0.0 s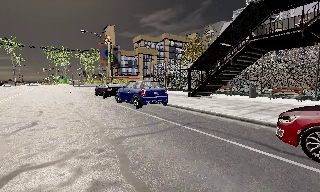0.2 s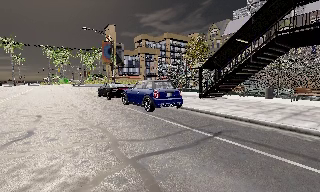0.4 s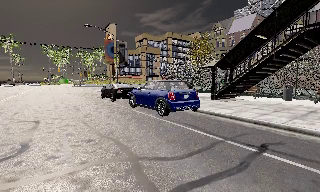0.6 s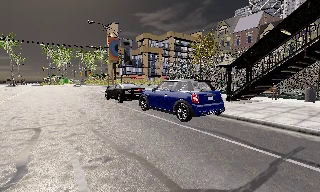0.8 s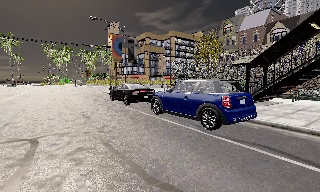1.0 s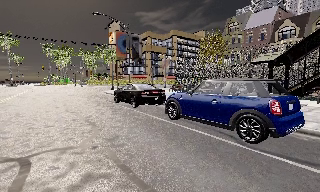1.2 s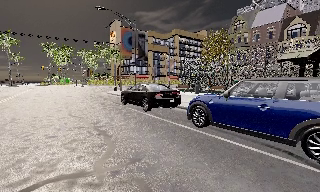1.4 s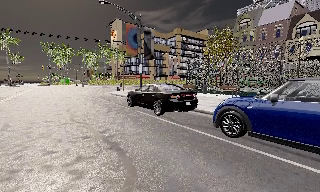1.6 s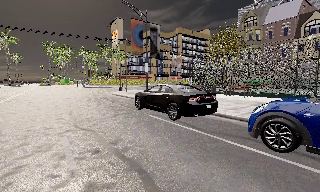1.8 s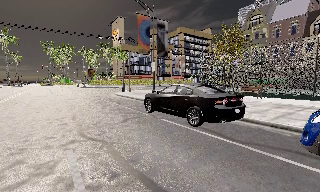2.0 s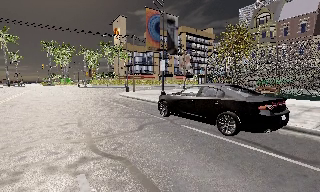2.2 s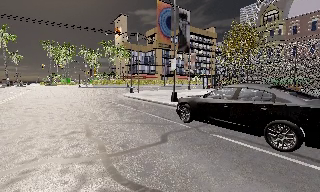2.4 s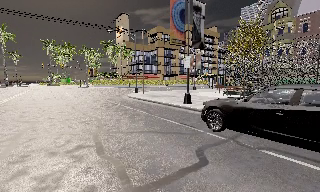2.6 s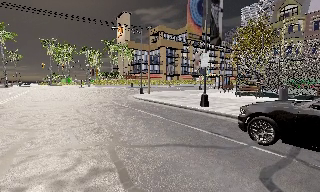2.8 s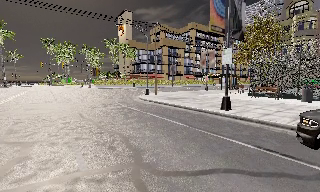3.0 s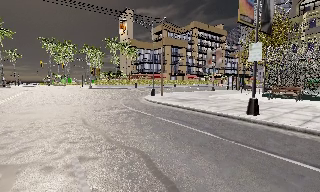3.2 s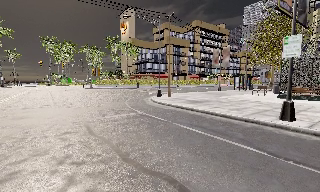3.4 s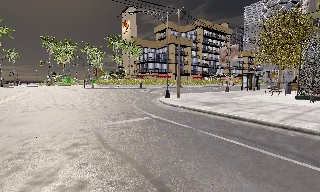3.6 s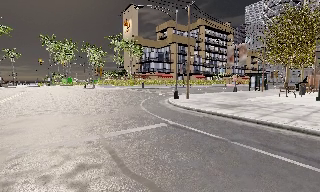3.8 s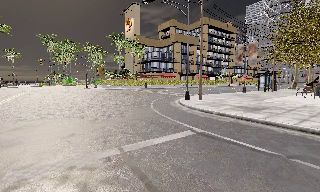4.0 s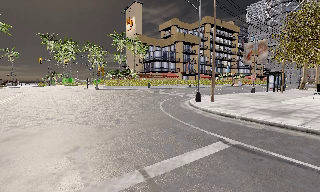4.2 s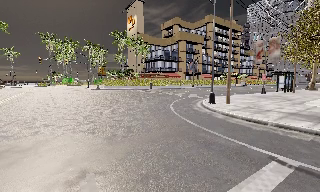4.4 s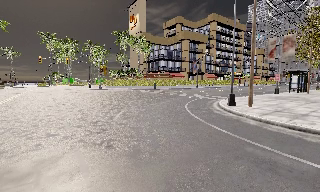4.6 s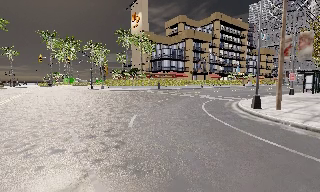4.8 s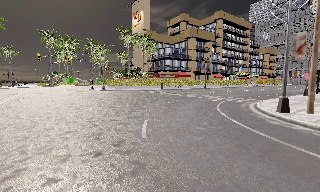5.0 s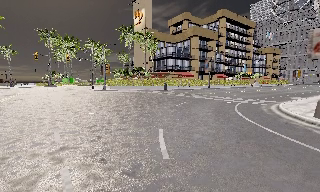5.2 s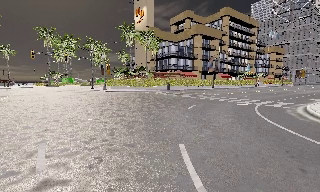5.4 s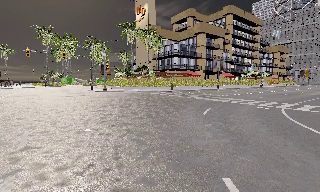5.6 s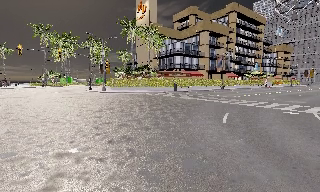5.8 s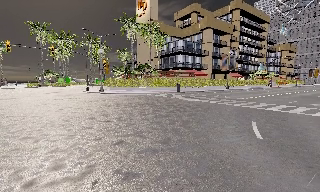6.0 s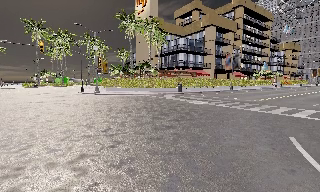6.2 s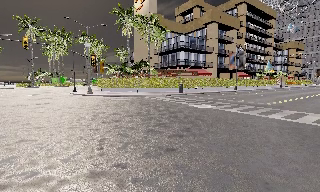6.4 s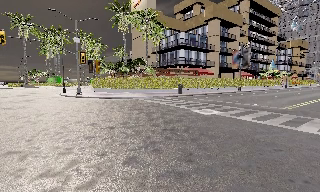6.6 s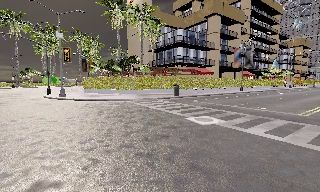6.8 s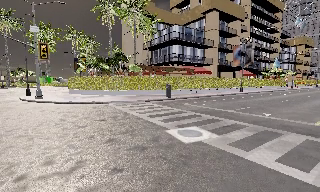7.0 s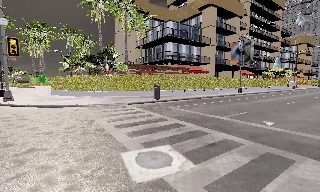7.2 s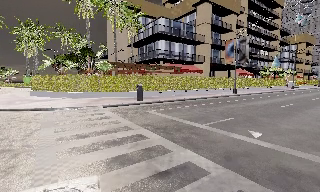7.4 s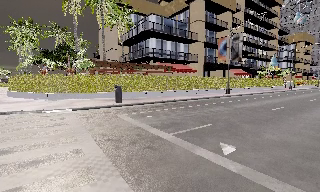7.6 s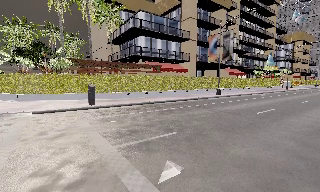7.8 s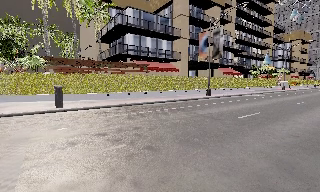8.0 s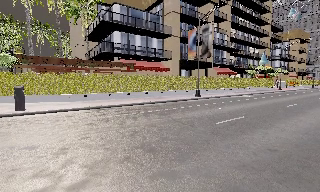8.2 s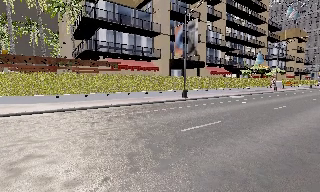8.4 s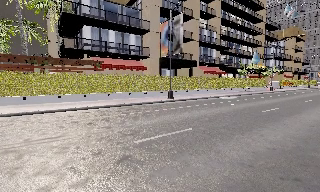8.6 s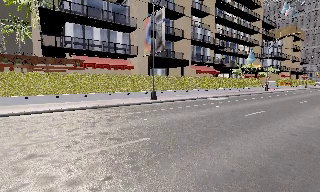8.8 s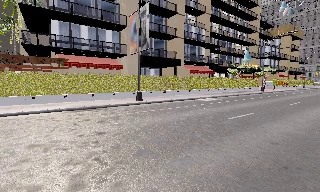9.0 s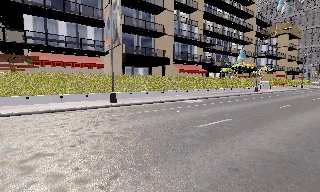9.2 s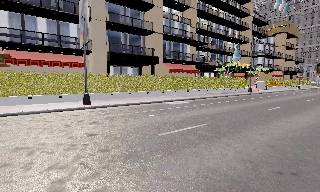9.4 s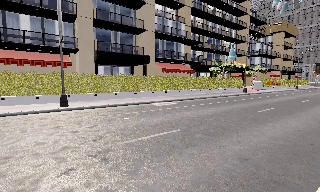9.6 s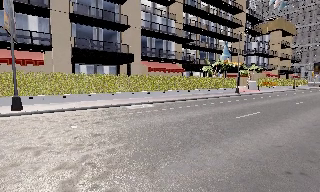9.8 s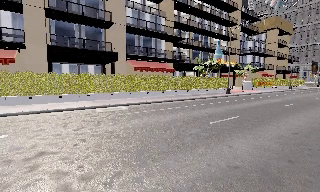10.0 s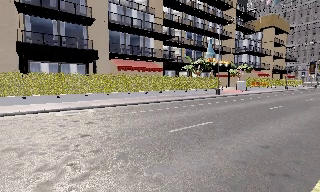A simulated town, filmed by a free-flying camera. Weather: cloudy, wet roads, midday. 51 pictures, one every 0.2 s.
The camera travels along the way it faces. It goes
forward.
0.0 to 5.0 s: The camera travels forward and to its left, about 30 m, so what stands in front looms larger.
5.0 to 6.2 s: The camera travels forward, about 10 m, so what stands in front looms larger.
6.2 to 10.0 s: The camera travels to its right and forward, about 30 m, so close, fixed things drift to the left.
The film runs forward here.
